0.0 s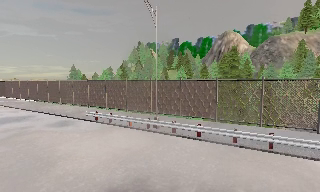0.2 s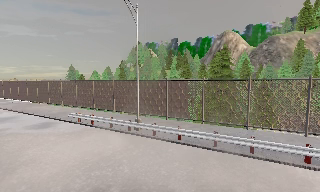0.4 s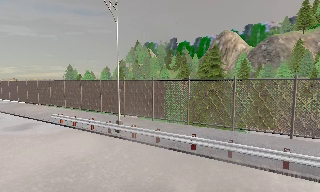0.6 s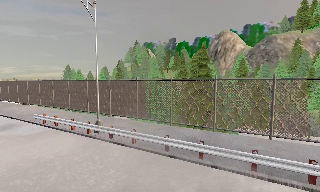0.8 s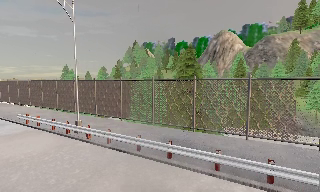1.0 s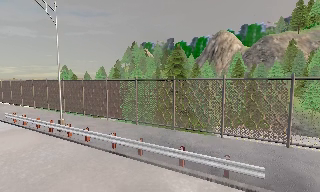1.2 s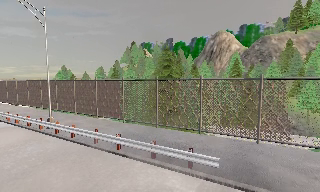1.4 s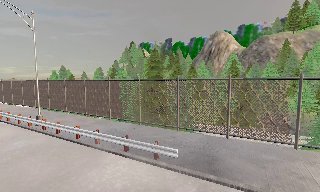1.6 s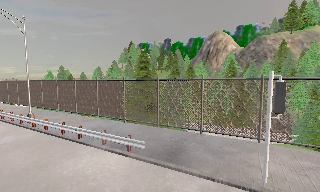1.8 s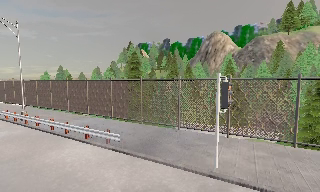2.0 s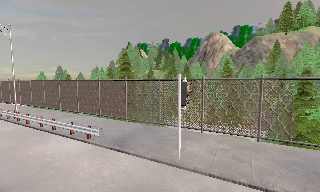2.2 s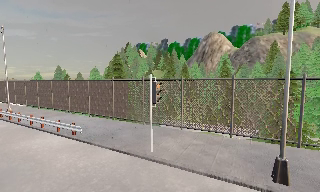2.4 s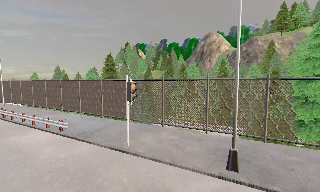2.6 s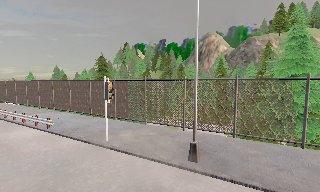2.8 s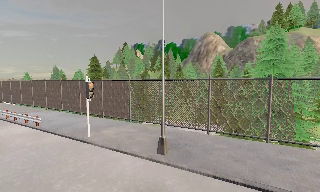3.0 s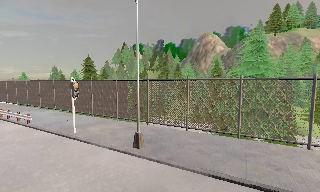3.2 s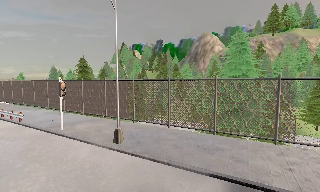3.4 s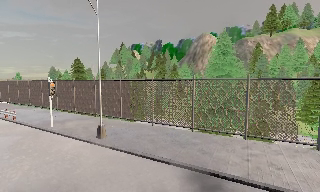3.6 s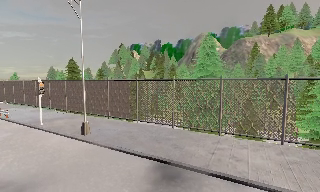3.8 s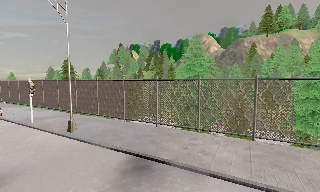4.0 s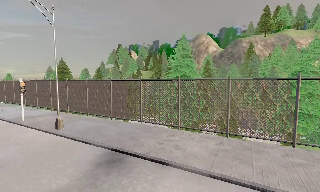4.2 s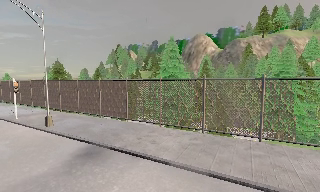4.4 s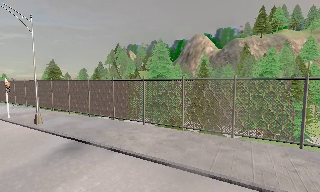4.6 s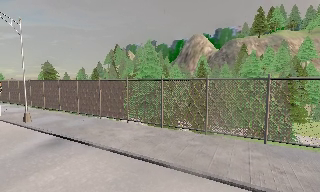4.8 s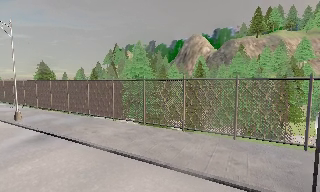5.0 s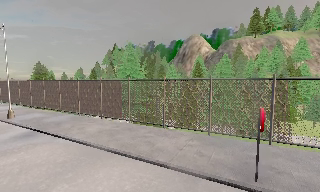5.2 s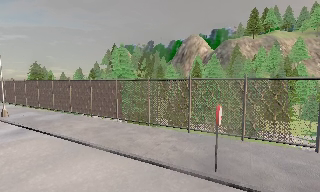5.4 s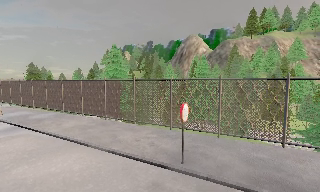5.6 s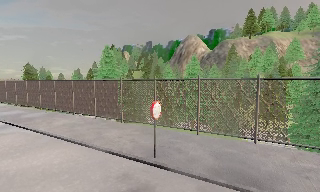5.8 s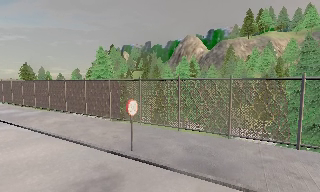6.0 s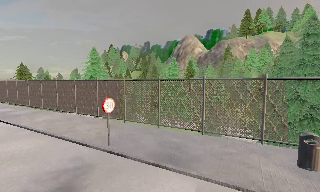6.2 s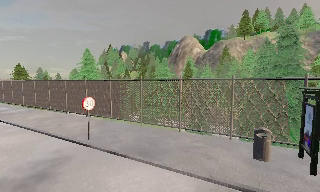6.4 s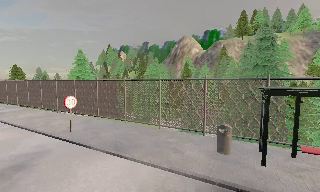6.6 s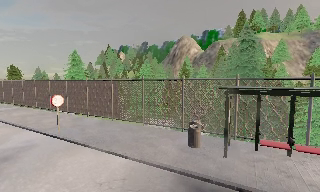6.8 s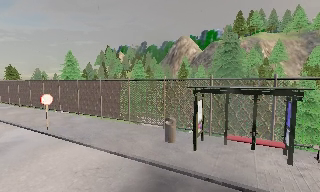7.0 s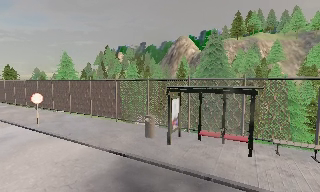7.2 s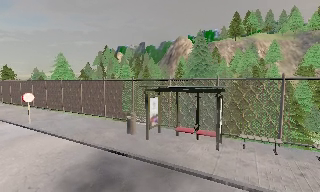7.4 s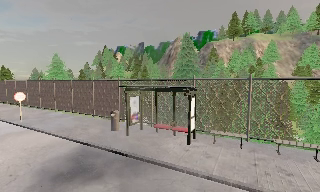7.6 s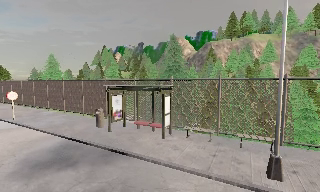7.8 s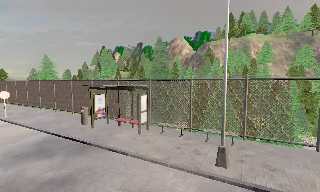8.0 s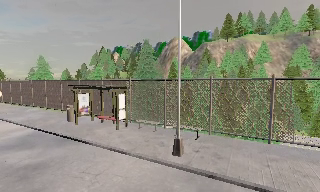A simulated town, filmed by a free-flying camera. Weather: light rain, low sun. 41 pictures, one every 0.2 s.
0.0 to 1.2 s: The camera travels to its right, about 7 m, so close, fixed things drift to the left.
1.2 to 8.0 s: The camera travels to its right and backward, about 45 m, so close, fixed things drift to the left.
The film runs forward here.
